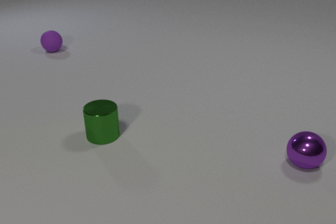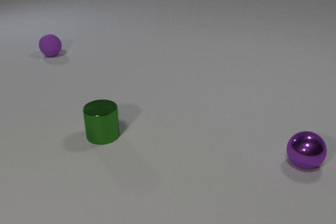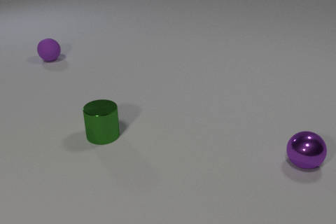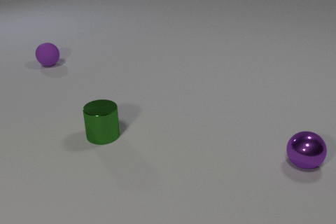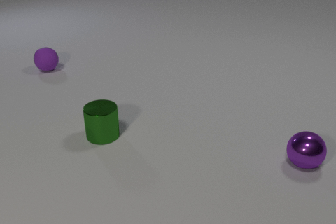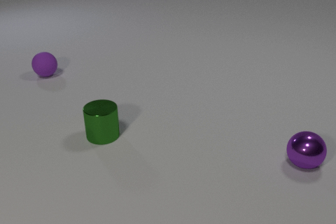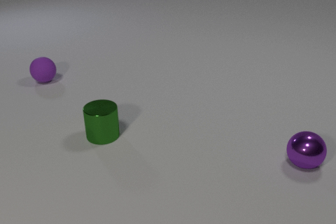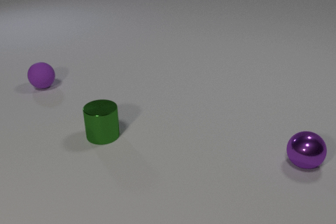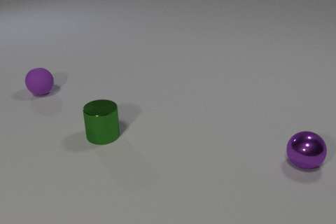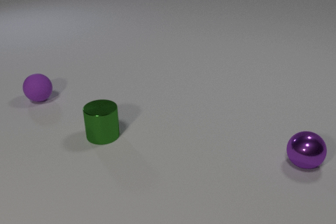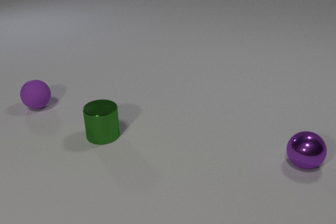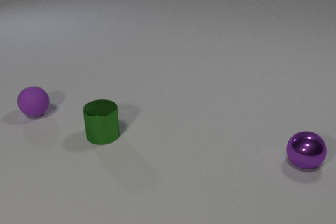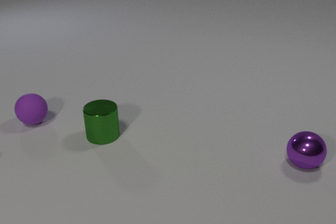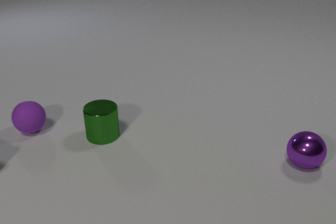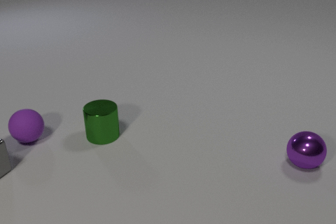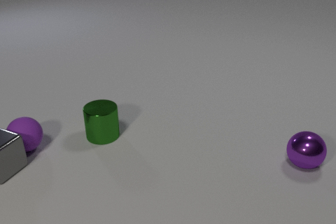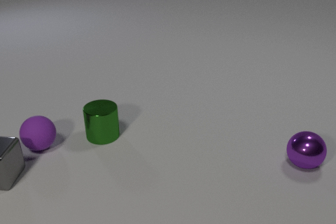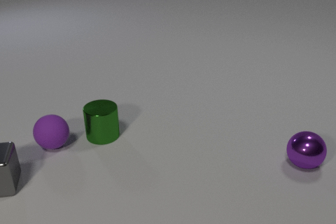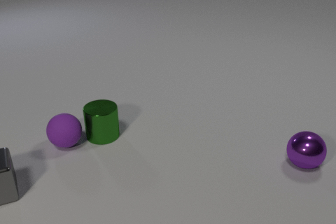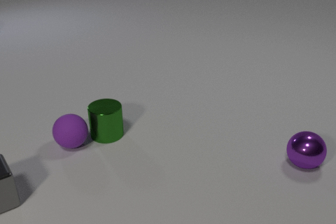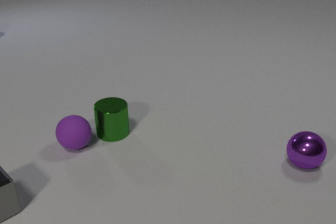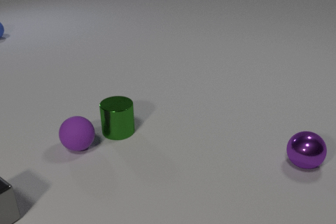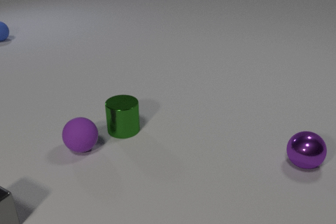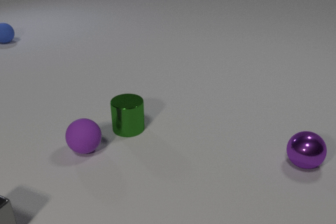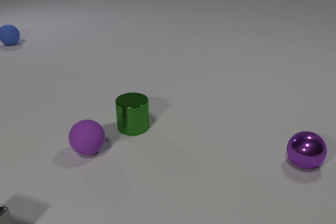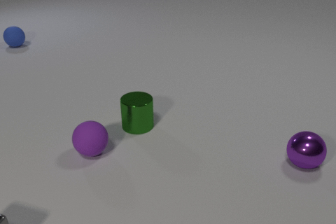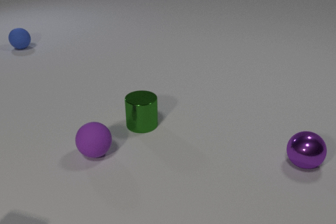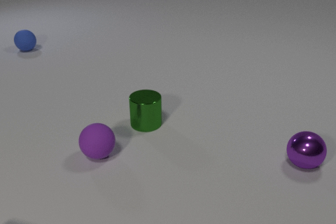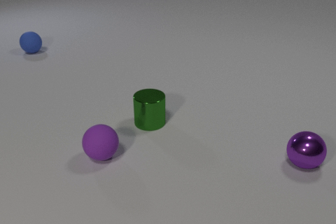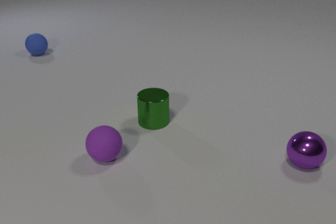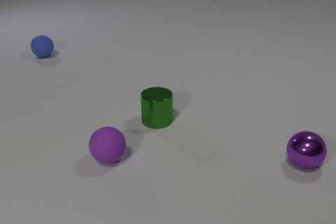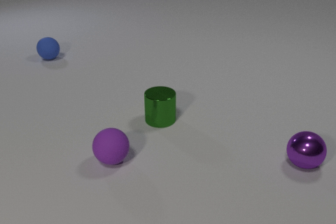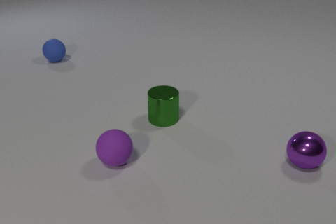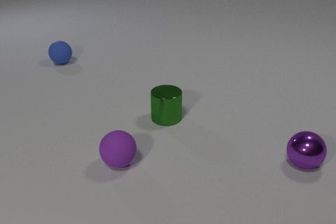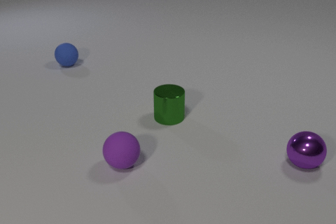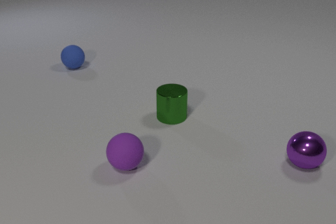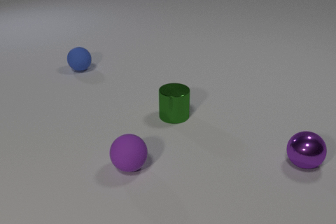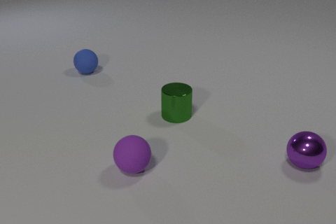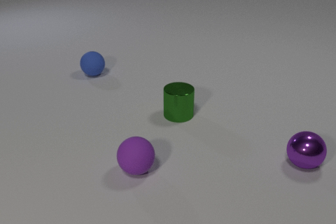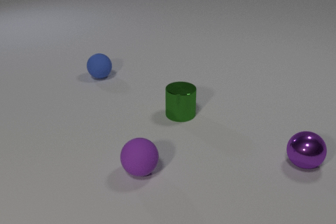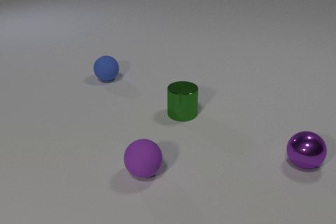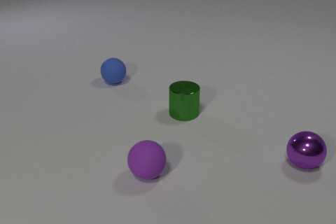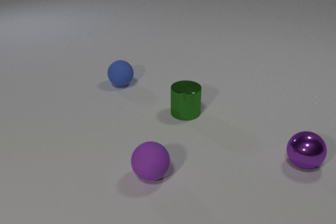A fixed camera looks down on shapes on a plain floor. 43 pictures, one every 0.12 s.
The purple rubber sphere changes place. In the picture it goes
toward the camera.
The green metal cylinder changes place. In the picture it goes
to the right.
0.00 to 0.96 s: The purple rubber sphere rolls toward the camera.
0.96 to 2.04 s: The purple rubber sphere rolls toward the camera. The gray metal cube comes in at the left edge, slides toward the camera and to the right, spins counterclockwise seen from above by about 45 degrees, its near face sliding to the right. The purple rubber sphere and the gray metal cube collide.
2.04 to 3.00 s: The purple rubber sphere rolls to the right and toward the camera. The gray metal cube slides toward the camera, spins so that its near face slides to the right, counterclockwise seen from above. The green metal cylinder slides to the right. The blue rubber sphere comes in at the left edge, rolls toward the camera and to the right. The purple rubber sphere and the green metal cylinder collide.
3.00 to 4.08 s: The purple rubber sphere rolls to the right and toward the camera. The gray metal cube slides toward the camera, leaves at the bottom edge. The green metal cylinder slides to the right and away from the camera. The blue rubber sphere rolls toward the camera and to the right.
4.08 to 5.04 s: The purple rubber sphere rolls to the right and toward the camera. The green metal cylinder slides to the right and away from the camera. The blue rubber sphere rolls toward the camera and to the right.
What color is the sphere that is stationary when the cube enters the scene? purple.
How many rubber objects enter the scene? 1.
What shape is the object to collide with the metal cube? sphere.
